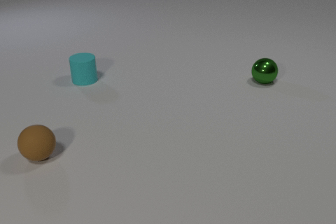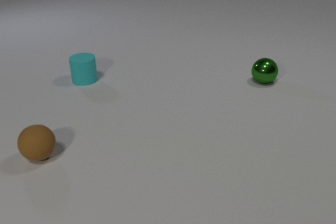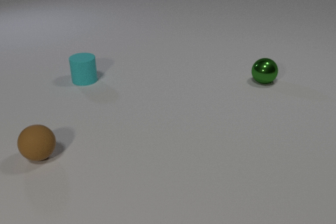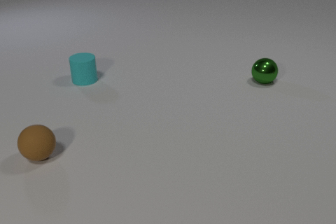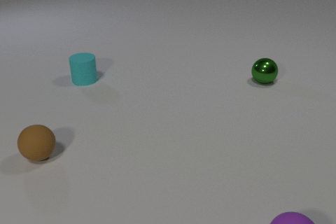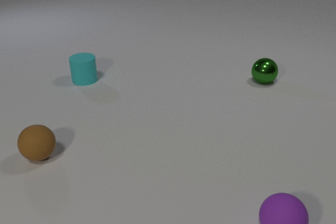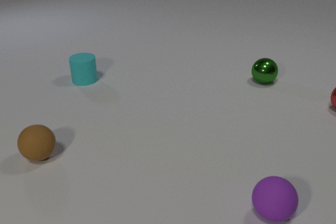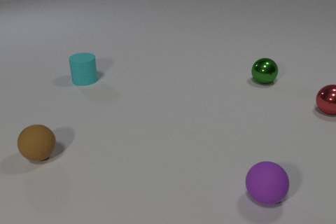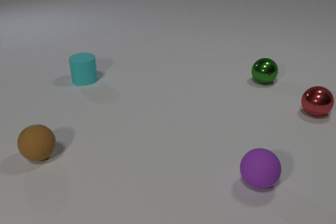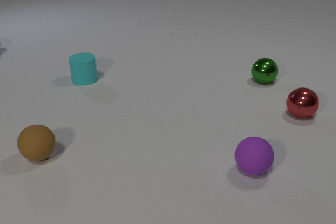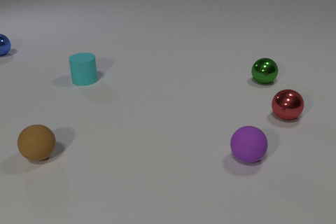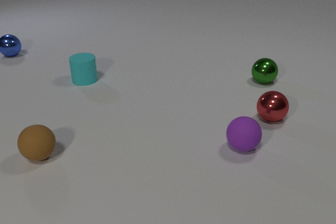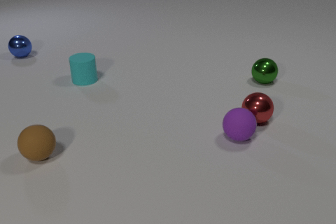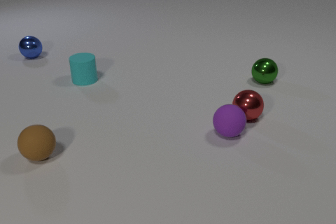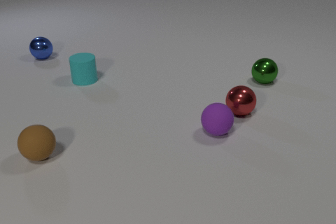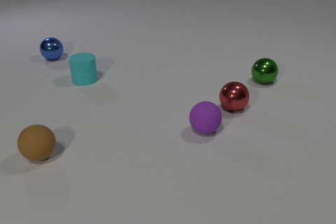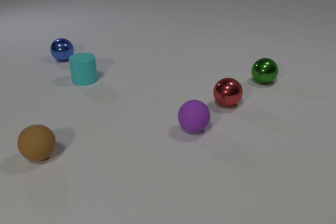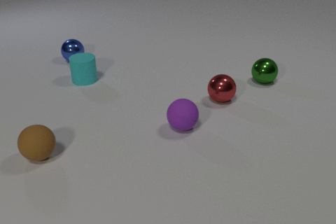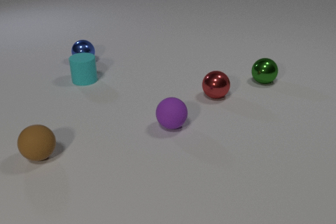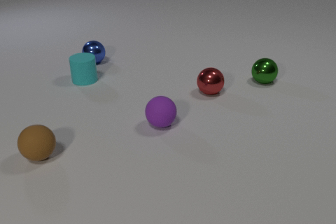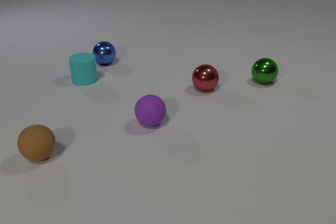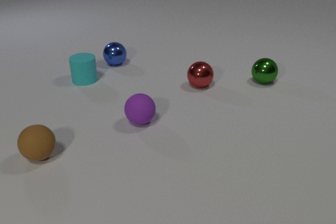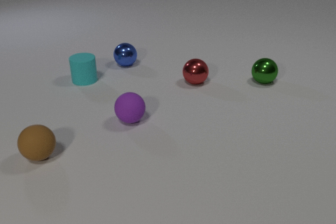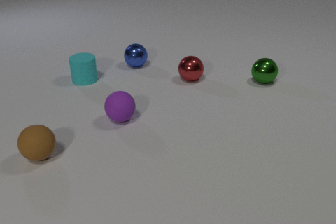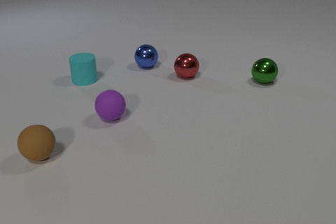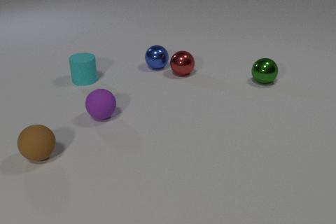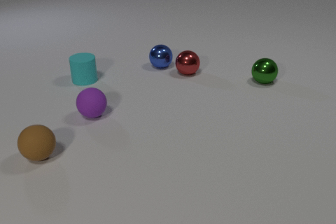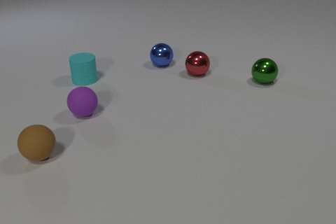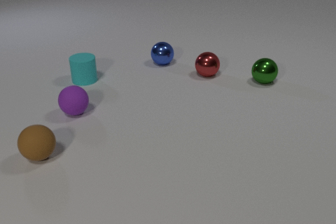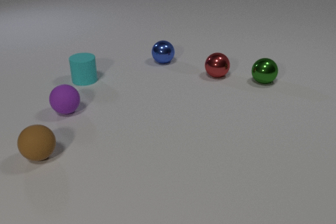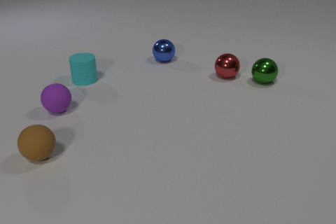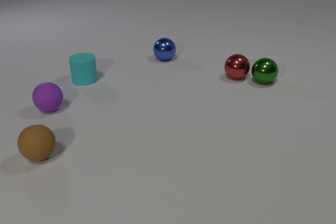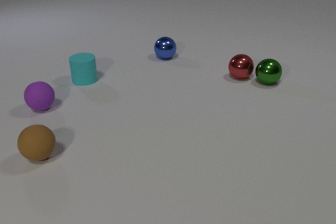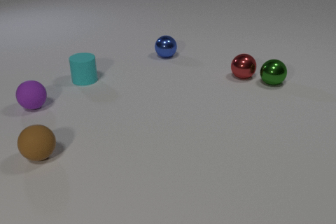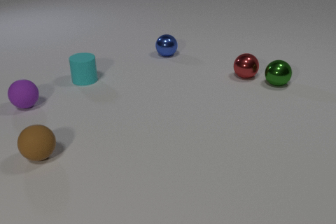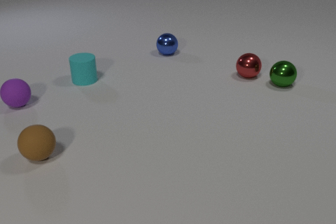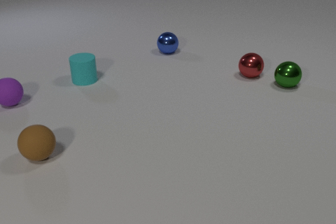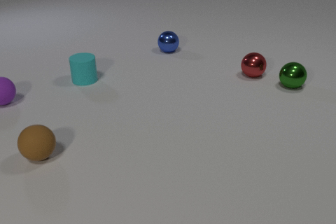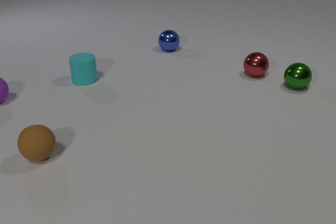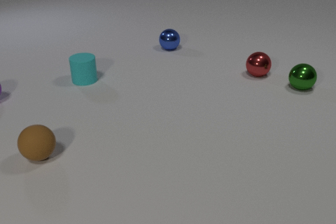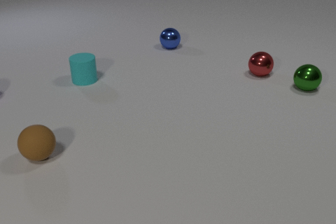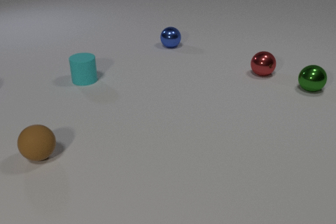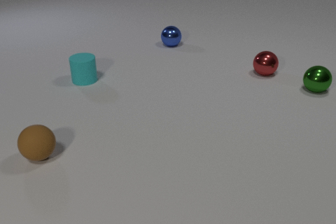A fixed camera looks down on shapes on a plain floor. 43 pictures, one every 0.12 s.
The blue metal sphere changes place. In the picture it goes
to the right.
0.00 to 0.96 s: The red metal sphere comes in at the right edge, rolls to the left and toward the camera. The purple rubber sphere comes in at the bottom edge, rolls away from the camera and to the left.
0.96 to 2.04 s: The red metal sphere rolls to the left. The purple rubber sphere rolls away from the camera and to the left. The blue metal sphere comes in at the left edge, rolls to the right and toward the camera. The red metal sphere and the purple rubber sphere collide.
2.04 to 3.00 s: The red metal sphere rolls away from the camera and to the left. The purple rubber sphere rolls to the left. The blue metal sphere rolls to the right.
3.00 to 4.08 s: The red metal sphere rolls to the right. The purple rubber sphere rolls to the left and away from the camera. The blue metal sphere rolls away from the camera. The green metal sphere rolls to the right. The red metal sphere and the blue metal sphere collide. The red metal sphere and the green metal sphere collide.
4.08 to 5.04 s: The red metal sphere rolls to the right and away from the camera. The purple rubber sphere rolls to the left and away from the camera, leaves at the left edge. The blue metal sphere rolls away from the camera. The green metal sphere rolls to the right.
How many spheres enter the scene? 3.
What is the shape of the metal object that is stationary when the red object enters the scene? sphere.
How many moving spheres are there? 4.
